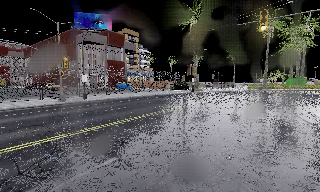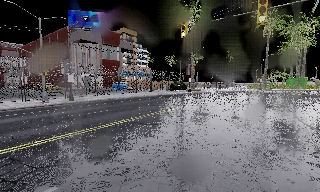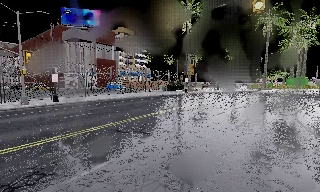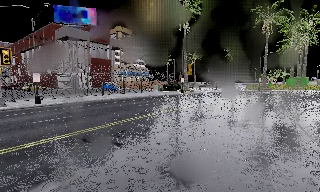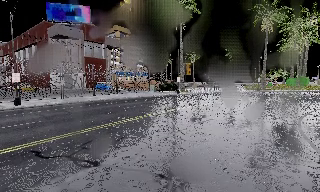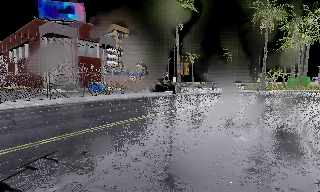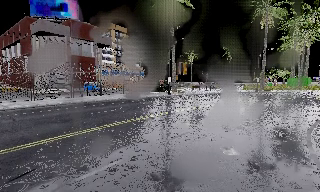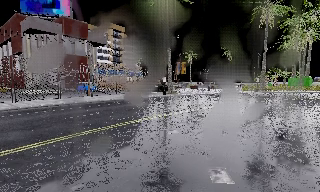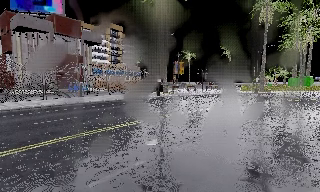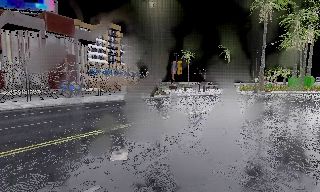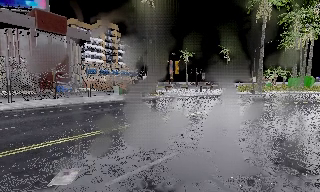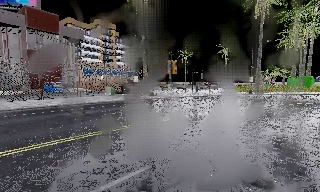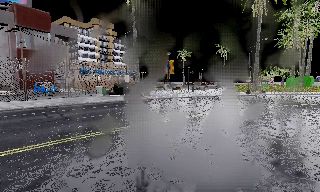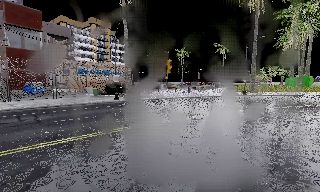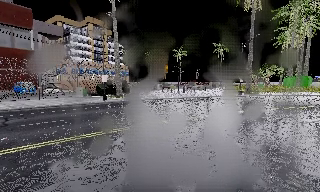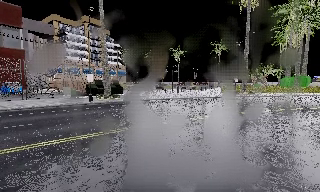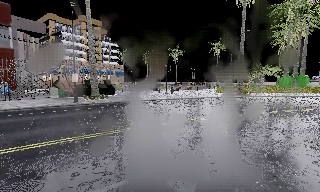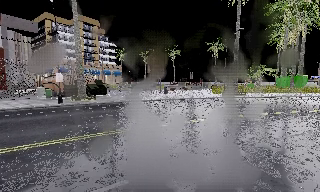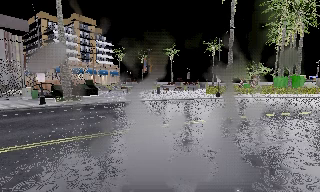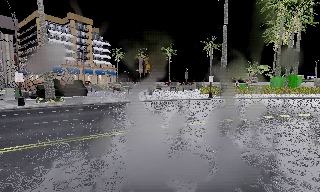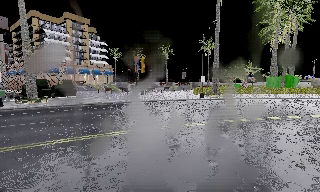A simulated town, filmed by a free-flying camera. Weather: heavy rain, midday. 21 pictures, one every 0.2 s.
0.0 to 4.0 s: The camera travels forward and to its right, about 25 m, so what stands in front looms larger.
The film runs forward here.
